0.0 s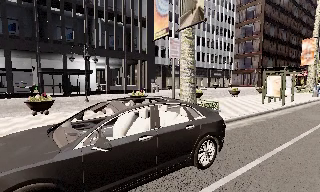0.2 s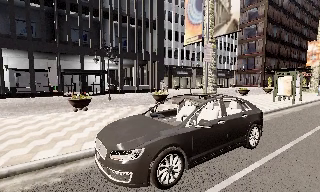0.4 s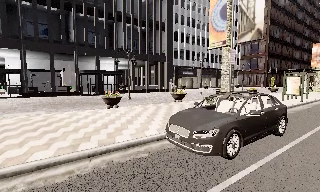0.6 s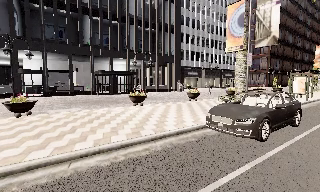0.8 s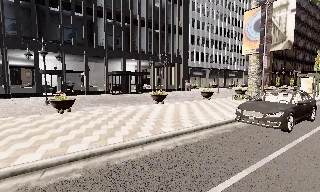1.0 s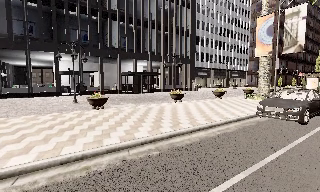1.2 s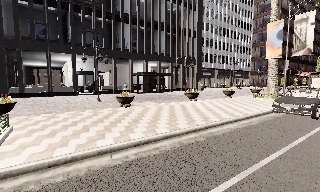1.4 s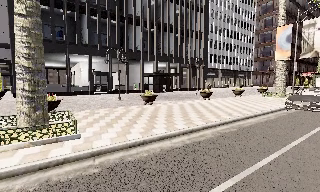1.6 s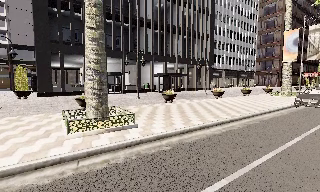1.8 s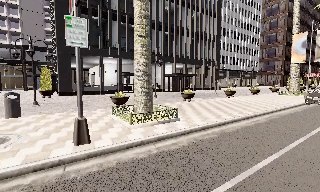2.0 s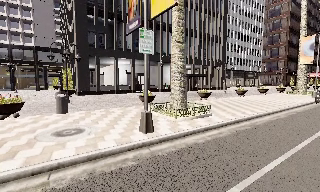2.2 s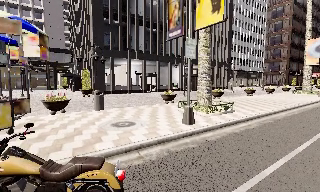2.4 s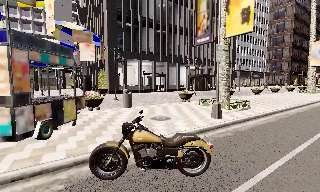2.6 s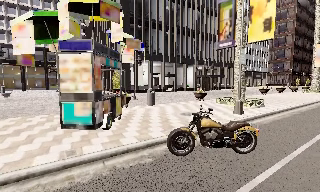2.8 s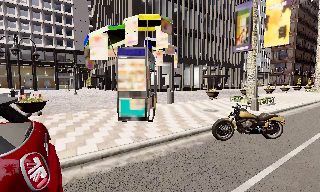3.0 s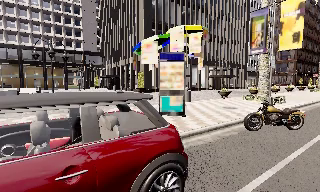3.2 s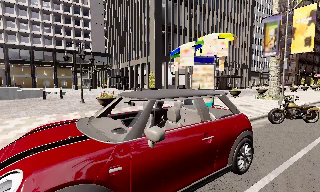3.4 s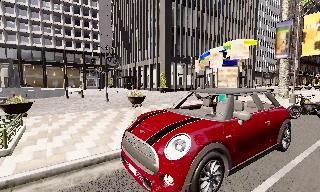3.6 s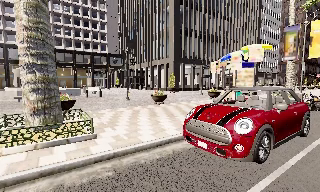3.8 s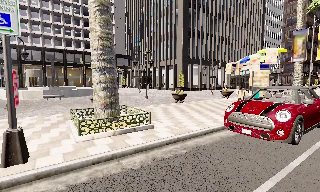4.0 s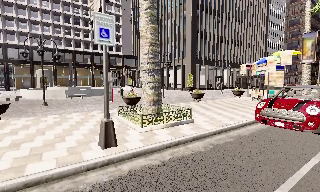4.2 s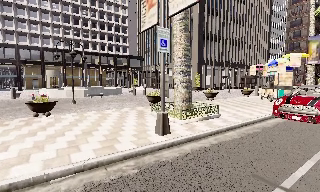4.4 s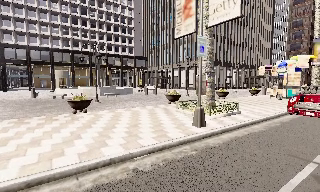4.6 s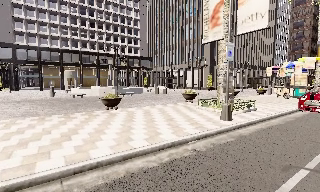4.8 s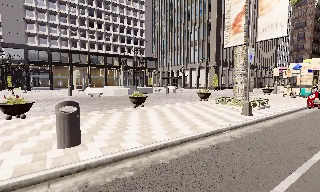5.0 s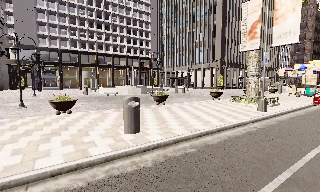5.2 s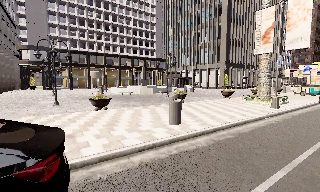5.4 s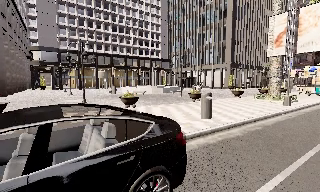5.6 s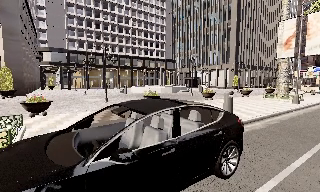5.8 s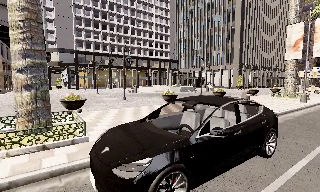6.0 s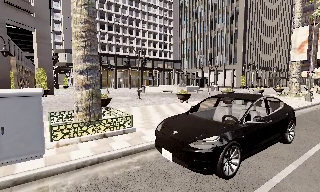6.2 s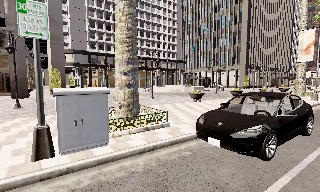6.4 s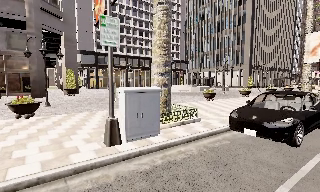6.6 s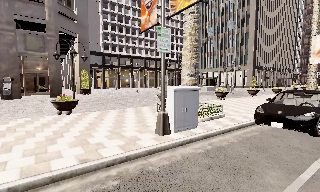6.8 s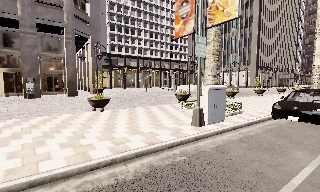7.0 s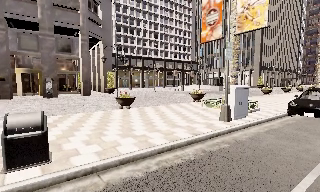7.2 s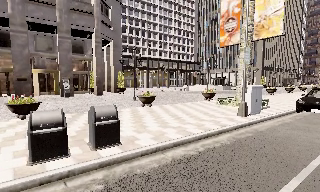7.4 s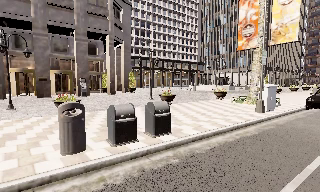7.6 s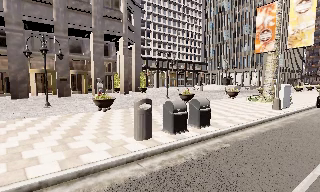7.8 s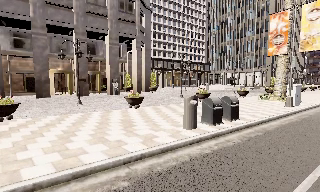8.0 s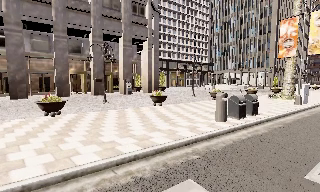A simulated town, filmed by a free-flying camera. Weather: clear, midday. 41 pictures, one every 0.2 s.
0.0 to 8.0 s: The camera travels to its left and backward, about 70 m, so close, fixed things drift to the right.
The film runs forward here.
